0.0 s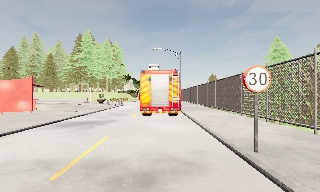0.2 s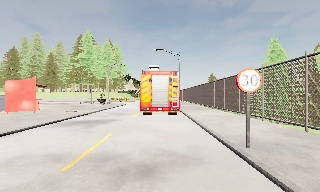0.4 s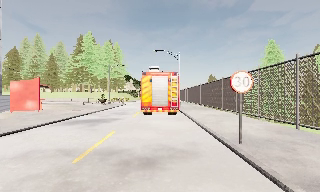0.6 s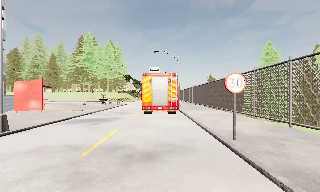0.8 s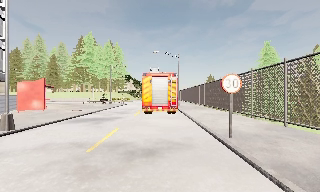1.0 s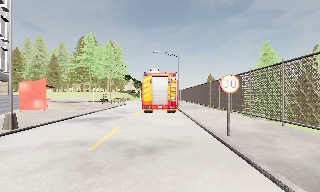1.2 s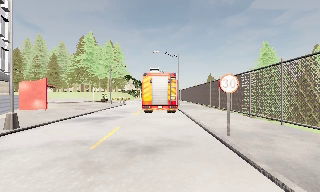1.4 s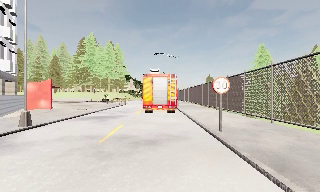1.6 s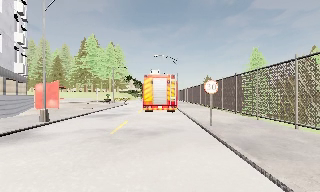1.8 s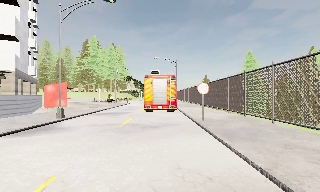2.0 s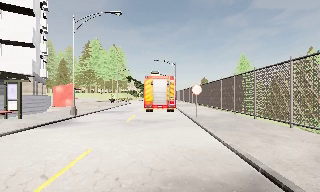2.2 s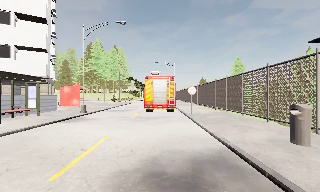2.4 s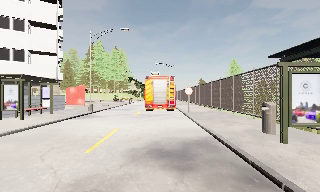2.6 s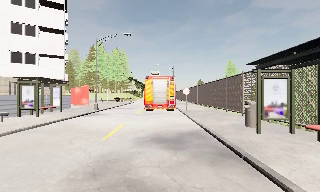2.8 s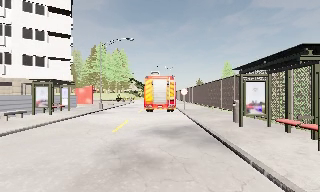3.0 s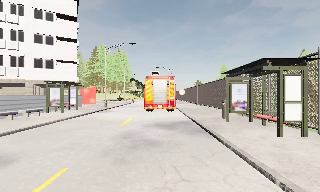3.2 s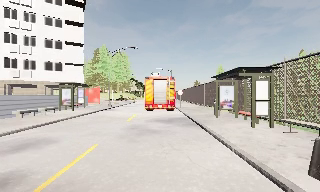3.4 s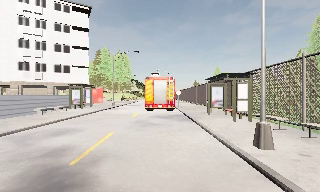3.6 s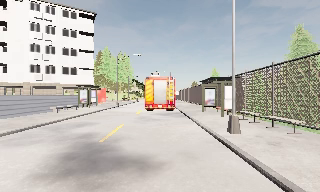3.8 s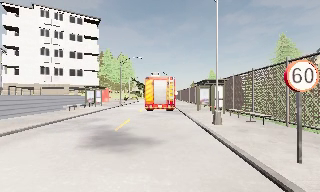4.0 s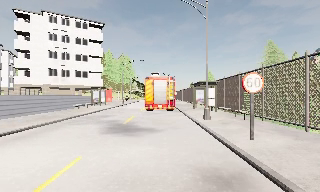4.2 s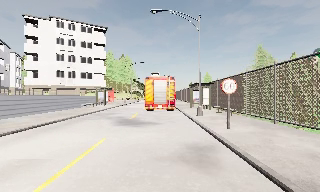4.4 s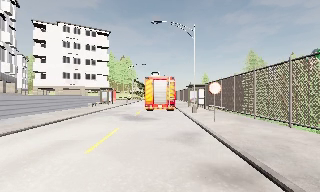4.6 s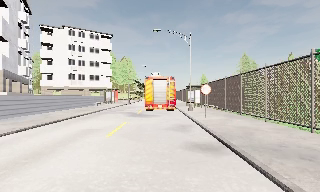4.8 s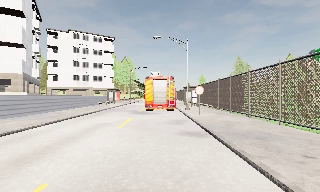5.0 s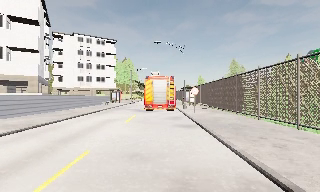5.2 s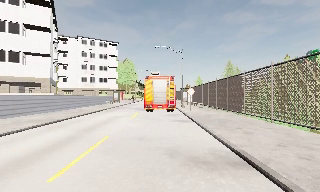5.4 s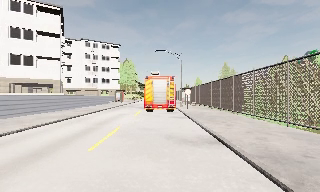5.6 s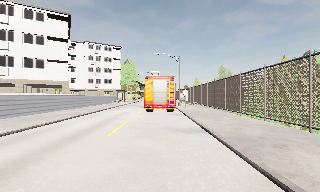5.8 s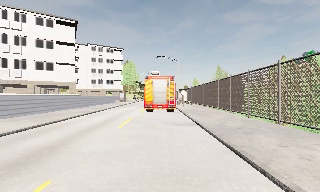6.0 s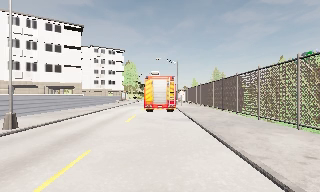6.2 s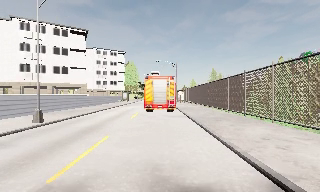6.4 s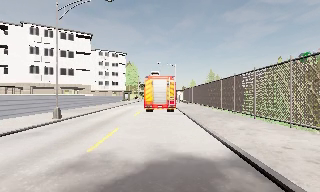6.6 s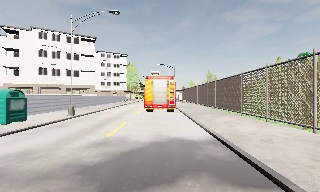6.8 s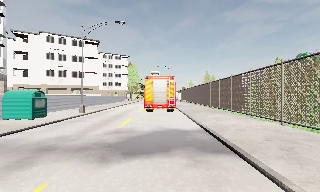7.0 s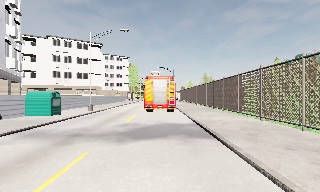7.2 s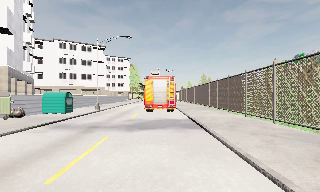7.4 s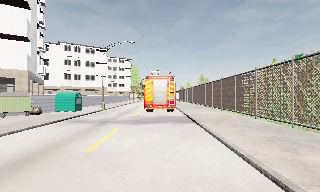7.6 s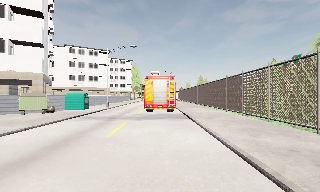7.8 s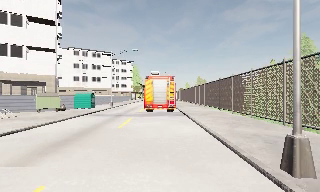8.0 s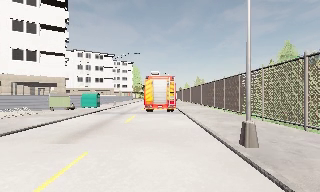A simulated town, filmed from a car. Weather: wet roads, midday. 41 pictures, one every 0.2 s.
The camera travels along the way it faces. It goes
backward.
0.0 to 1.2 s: The camera travels backward, about 1.5 m, so what stands in front gets smaller. It loses speed.
1.2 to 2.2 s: The camera travels backward, about 7 m, so what stands in front gets smaller. It gains speed.
2.2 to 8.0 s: The camera travels backward, about 45 m, so what stands in front gets smaller.
The film runs backward here.
